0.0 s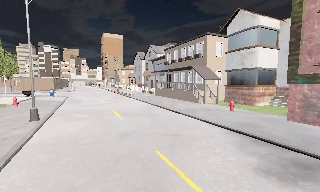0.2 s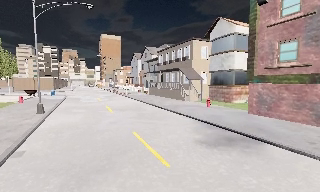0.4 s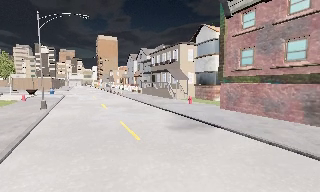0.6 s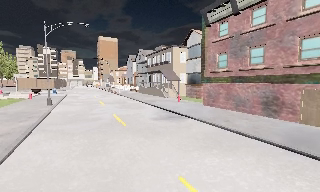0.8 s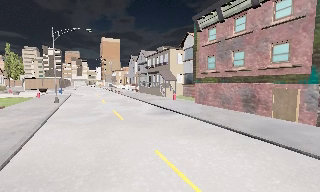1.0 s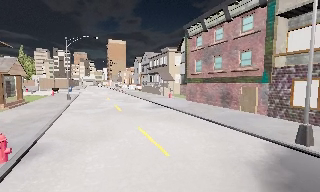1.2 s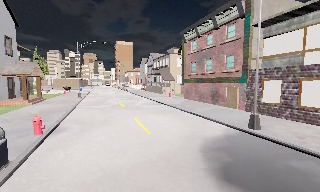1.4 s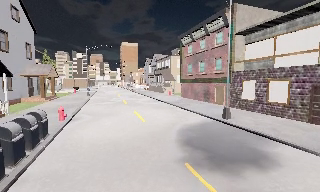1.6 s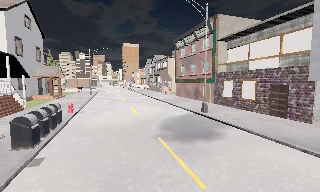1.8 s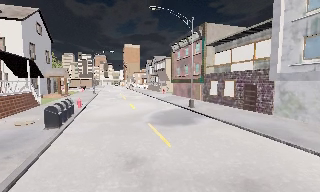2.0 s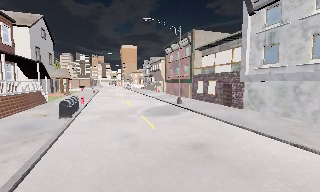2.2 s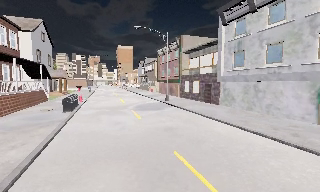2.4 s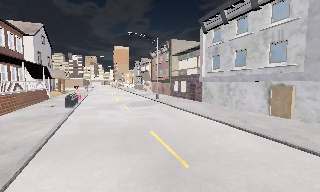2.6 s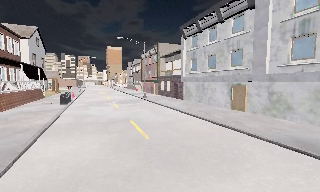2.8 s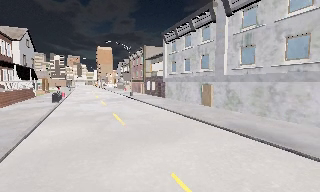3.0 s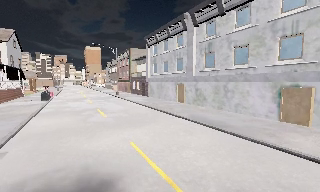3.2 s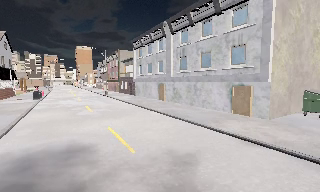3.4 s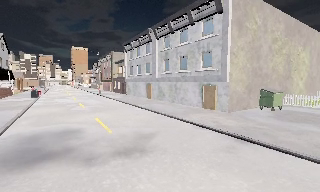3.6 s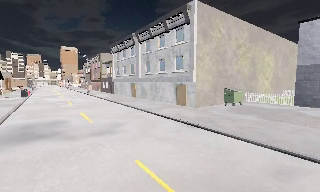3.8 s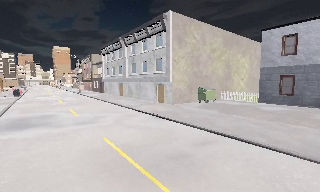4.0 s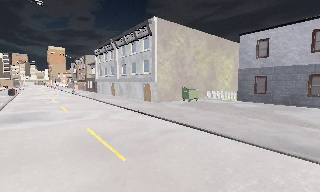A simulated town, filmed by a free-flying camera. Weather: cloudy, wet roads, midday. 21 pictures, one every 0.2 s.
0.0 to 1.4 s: The camera travels backward and to its right, about 16 m, so what stands in front gets smaller.
1.4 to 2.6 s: The camera travels backward, about 14 m, so what stands in front gets smaller.
2.6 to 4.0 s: The camera pans to its right, which is clockwise from overhead, by about 15 degrees. It travels backward and to its right, about 16 m, so what stands in front gets smaller.
The film runs forward here.
